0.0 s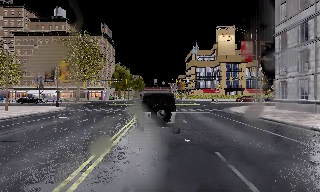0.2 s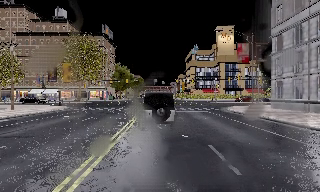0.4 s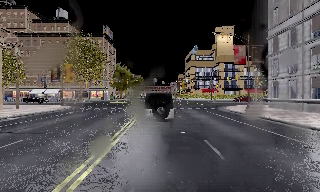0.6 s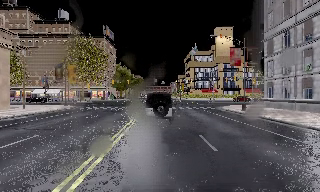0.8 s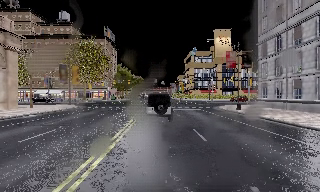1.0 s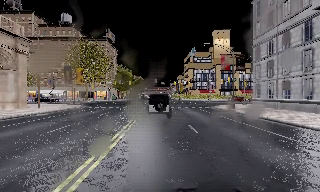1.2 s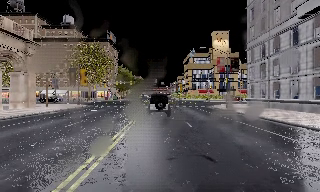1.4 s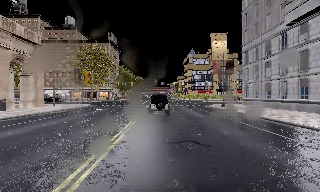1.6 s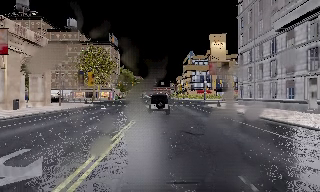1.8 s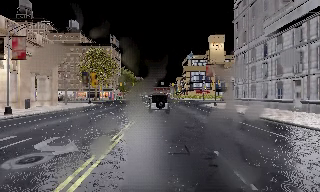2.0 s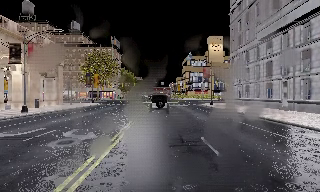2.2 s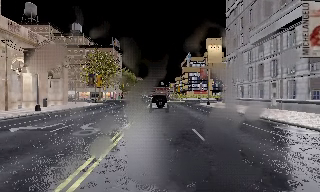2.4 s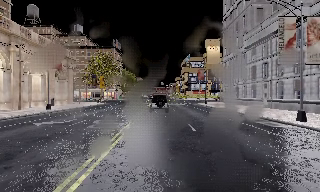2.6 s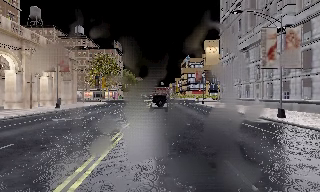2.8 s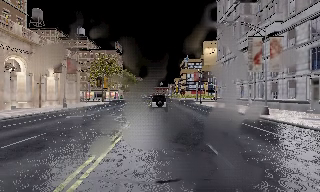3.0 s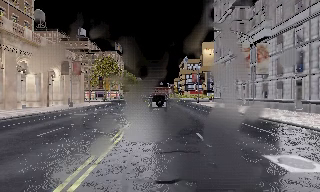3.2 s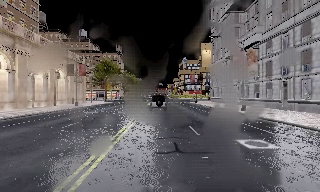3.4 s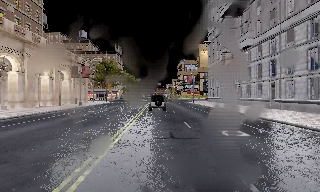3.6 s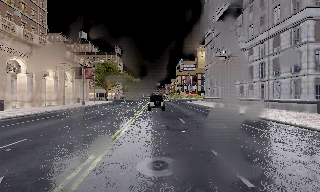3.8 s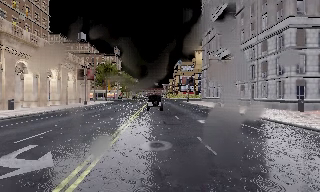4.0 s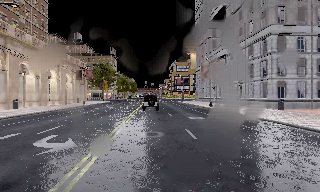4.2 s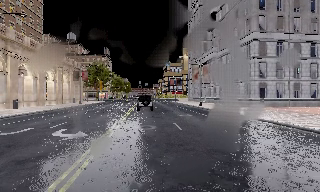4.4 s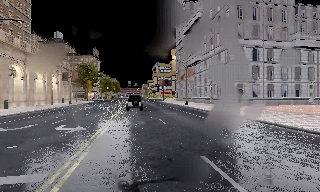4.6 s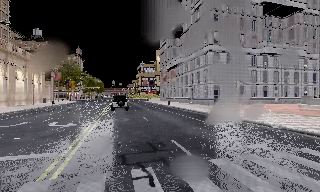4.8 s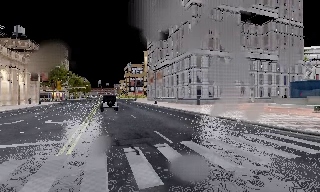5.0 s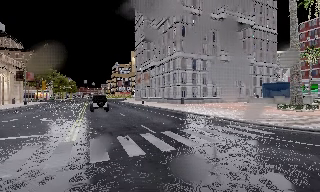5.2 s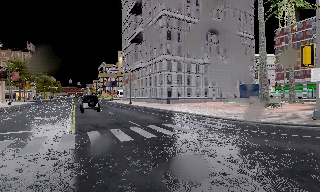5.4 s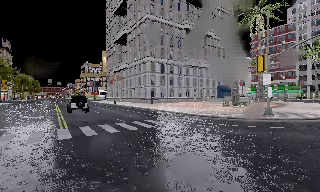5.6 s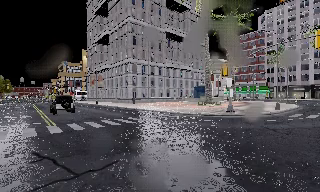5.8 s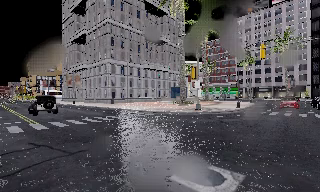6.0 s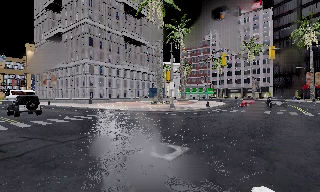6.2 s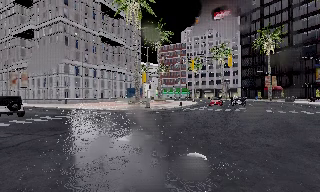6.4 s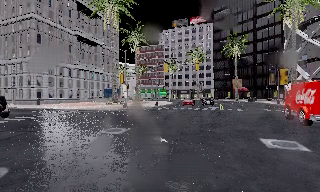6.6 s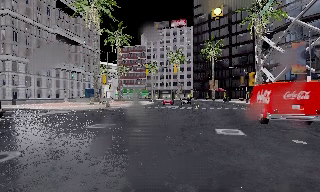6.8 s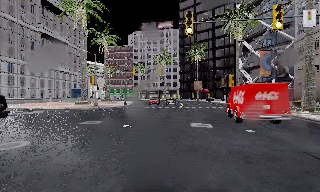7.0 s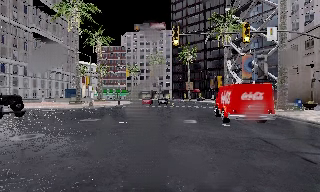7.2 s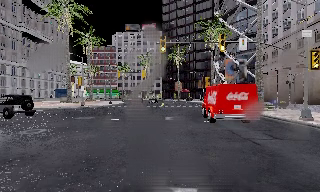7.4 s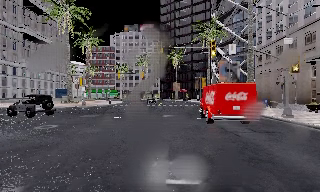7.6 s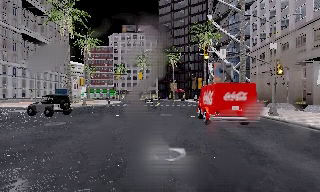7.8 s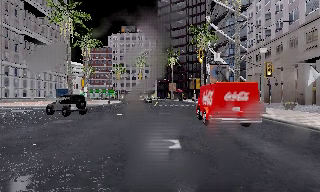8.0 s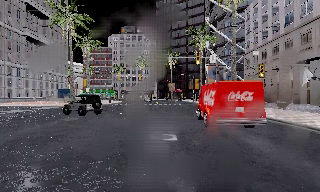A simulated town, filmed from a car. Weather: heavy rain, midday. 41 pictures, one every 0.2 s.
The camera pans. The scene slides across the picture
to the left.
The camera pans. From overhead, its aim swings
clockwise.
0.0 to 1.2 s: The camera travels backward, about 6 m, so what stands in front gets smaller. It gains speed.
1.2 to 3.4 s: The camera travels backward, about 18 m, so what stands in front gets smaller.
3.4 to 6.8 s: The scene slides to the left, as the camera pans about 80 degrees to its right. It travels backward, about 30 m.
6.8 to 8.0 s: The camera travels backward, about 7 m, so what stands in front gets smaller.
The film runs backward here.
